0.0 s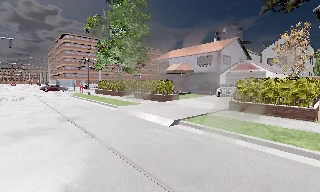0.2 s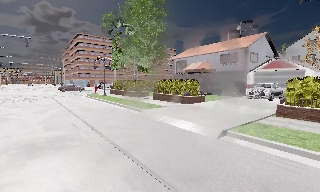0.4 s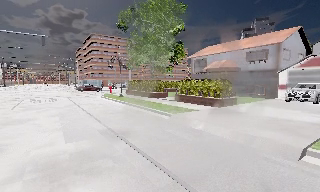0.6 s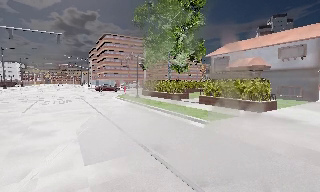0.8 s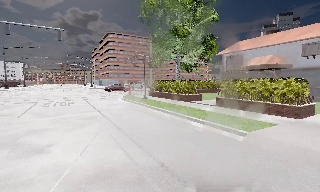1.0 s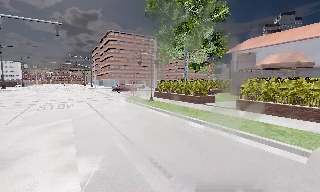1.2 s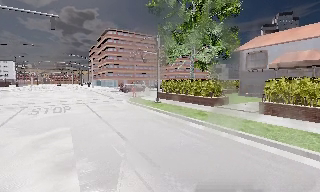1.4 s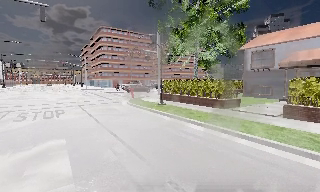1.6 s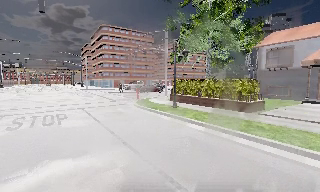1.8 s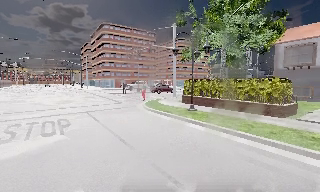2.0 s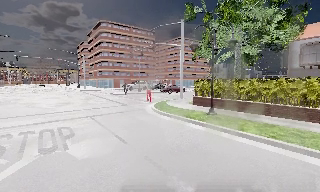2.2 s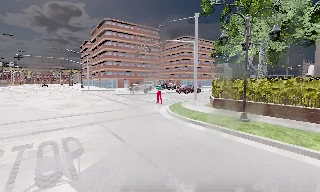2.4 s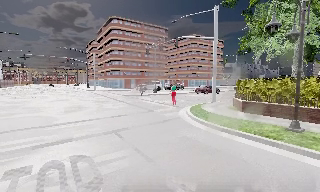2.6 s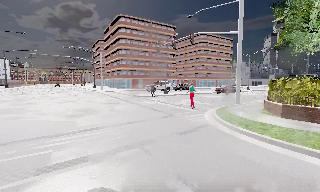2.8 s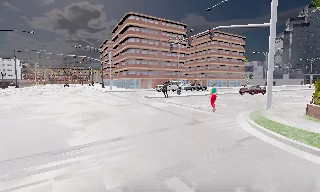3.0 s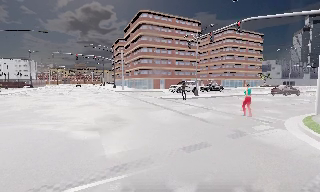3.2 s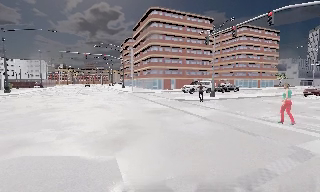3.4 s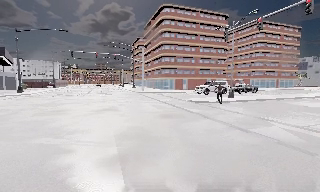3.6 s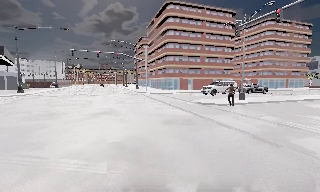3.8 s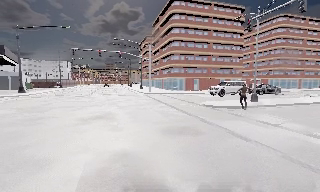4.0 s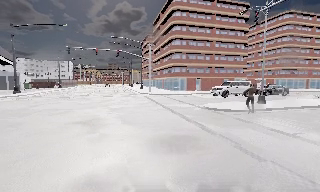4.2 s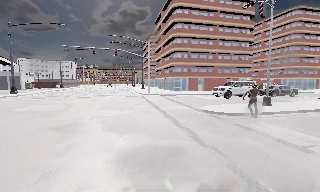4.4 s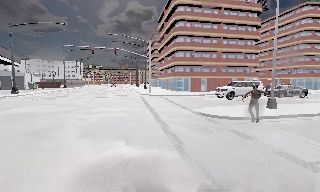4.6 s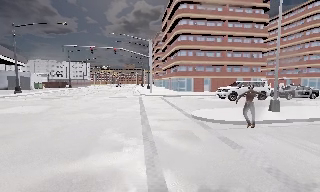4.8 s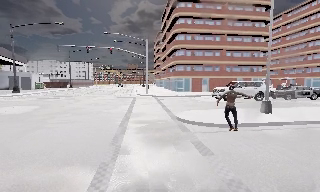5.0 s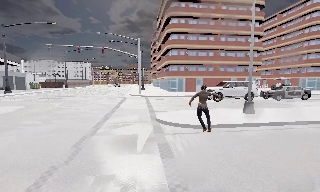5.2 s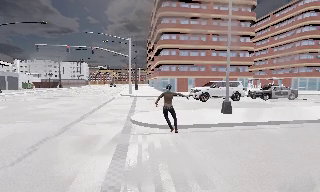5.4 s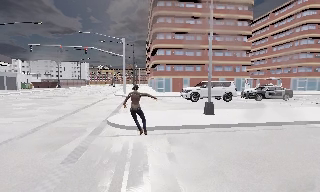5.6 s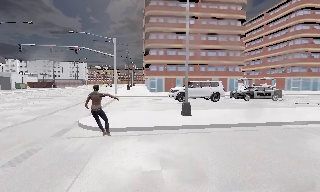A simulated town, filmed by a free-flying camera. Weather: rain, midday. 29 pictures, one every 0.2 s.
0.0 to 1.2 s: The scene slides to the right, as the camera pans about 10 degrees to its left. It travels forward and to its left, about 10 m, so what stands in front looms larger.
1.2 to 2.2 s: The camera travels forward and to its left, about 8 m, so what stands in front looms larger.
2.2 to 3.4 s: The camera pans to its left, which is counterclockwise from overhead, by about 15 degrees. It travels forward and to its left, about 9 m, so what stands in front looms larger.
3.4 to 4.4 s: The camera travels forward, about 6 m, so what stands in front looms larger.
4.4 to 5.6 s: The camera travels to its right, about 7 m, so close, fixed things drift to the left.
The film runs forward here.
